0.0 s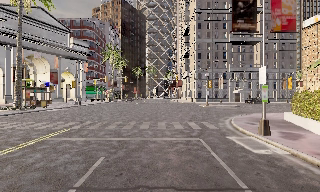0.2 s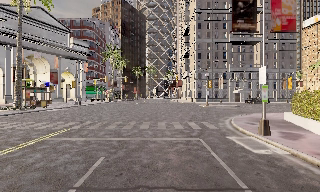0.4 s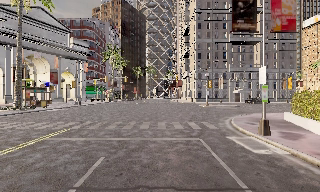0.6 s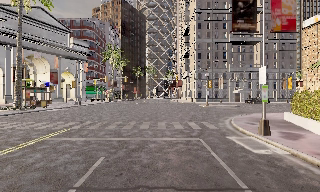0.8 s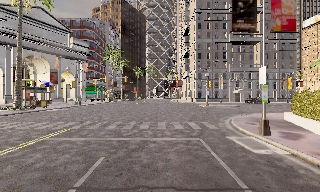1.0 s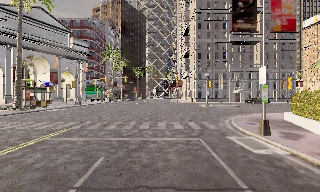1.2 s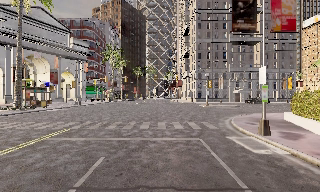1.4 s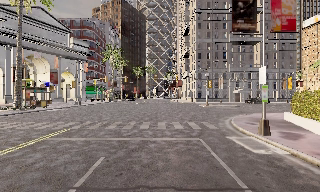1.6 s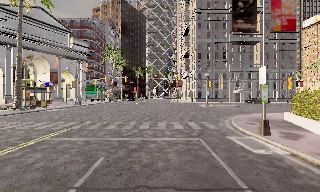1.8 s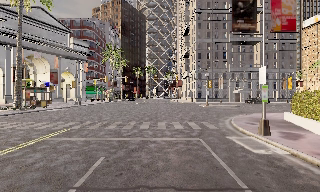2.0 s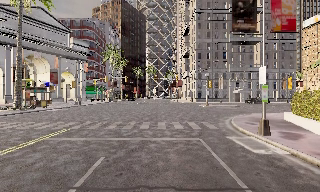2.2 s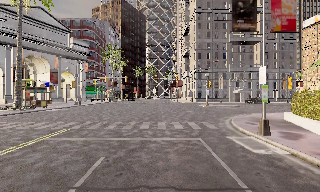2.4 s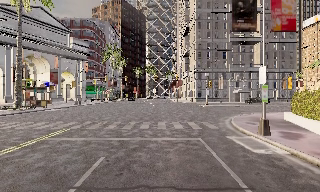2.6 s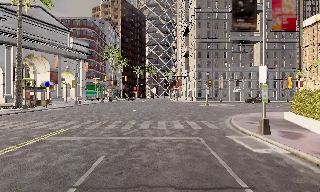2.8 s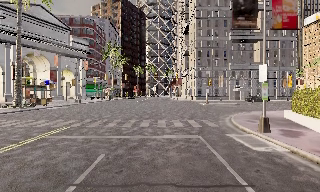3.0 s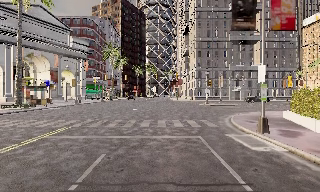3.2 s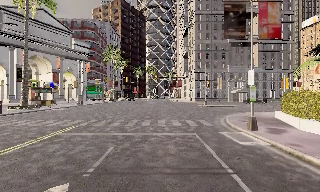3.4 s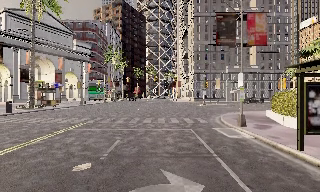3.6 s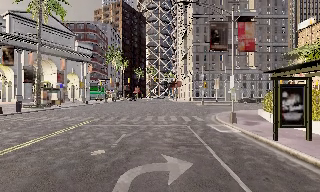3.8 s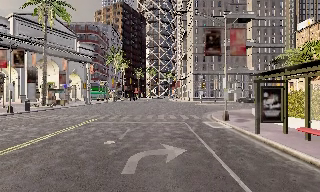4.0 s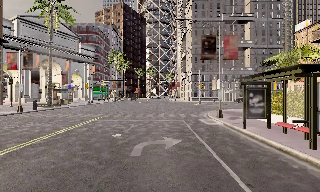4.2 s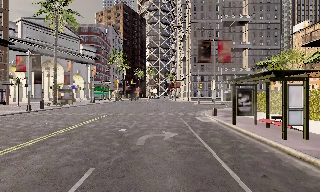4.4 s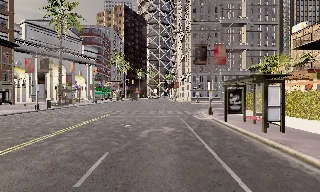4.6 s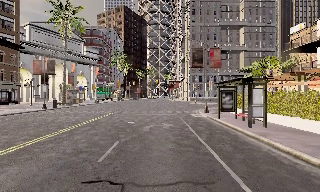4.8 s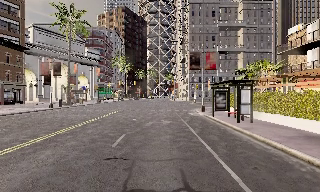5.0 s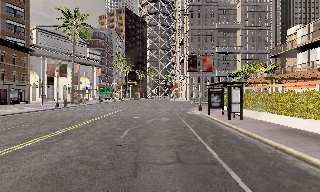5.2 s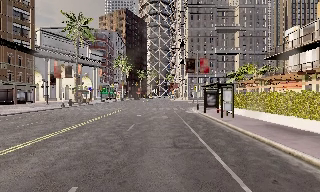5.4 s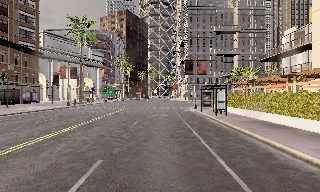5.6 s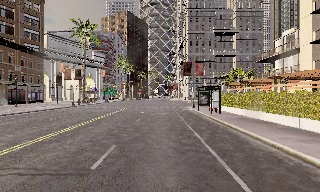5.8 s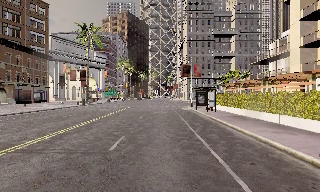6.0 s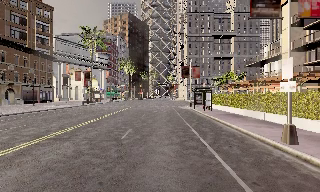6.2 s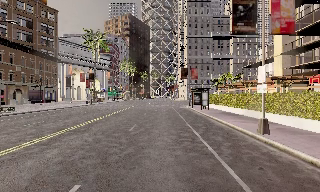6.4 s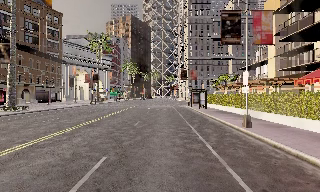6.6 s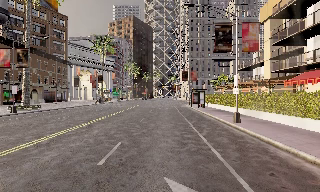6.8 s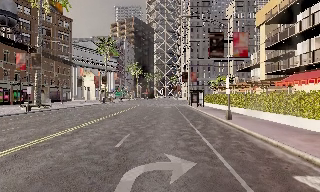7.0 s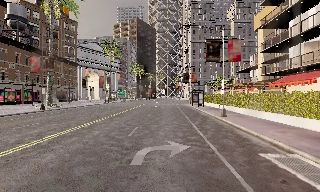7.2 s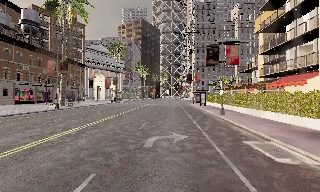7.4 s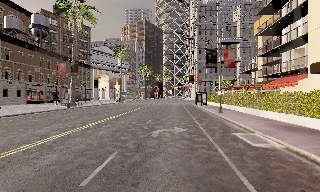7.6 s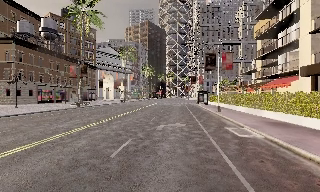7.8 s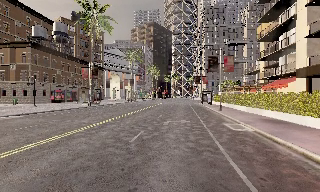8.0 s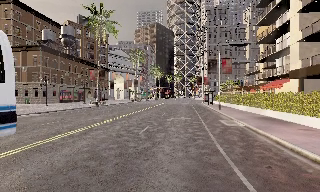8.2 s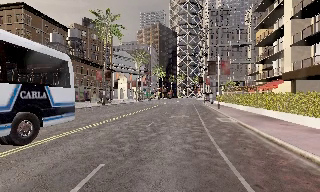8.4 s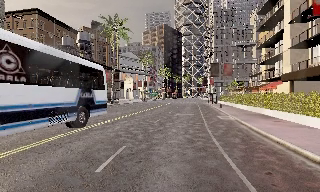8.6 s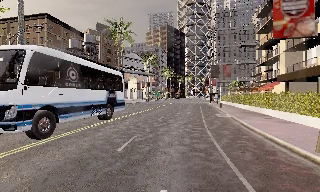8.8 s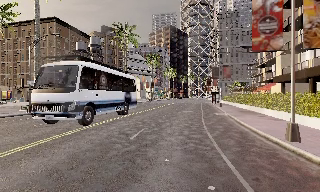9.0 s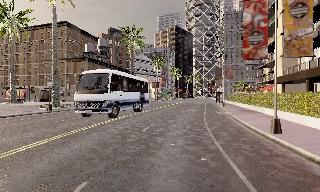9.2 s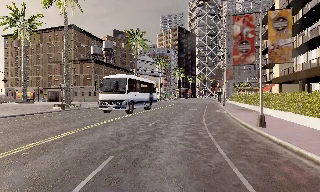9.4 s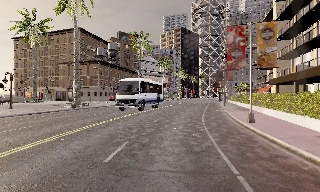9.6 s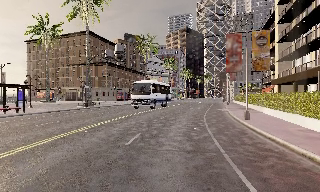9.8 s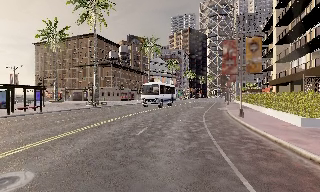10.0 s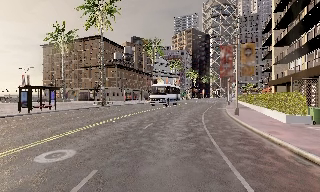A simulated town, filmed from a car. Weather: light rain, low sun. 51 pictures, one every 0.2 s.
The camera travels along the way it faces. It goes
backward.
0.0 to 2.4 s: The camera keeps its place and its aim.
2.4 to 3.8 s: The camera travels backward, about 4 m, so what stands in front gets smaller. It gains speed.
3.8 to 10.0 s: The scene slides to the right, as the camera pans about 20 degrees to its left. It travels backward, about 45 m, so what stands in front gets smaller.
The film runs backward here.
